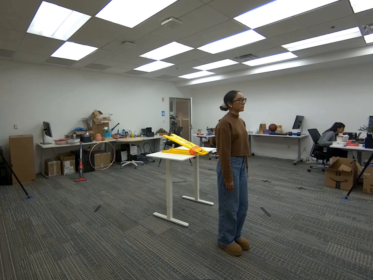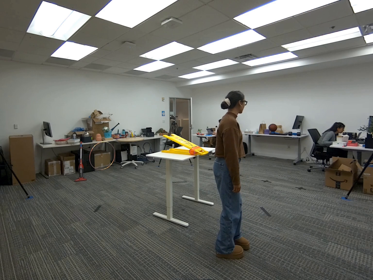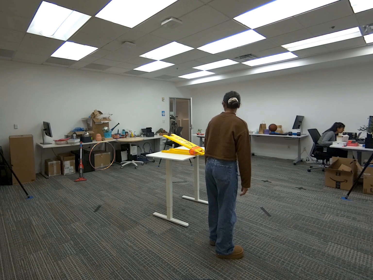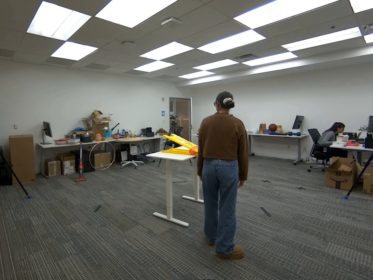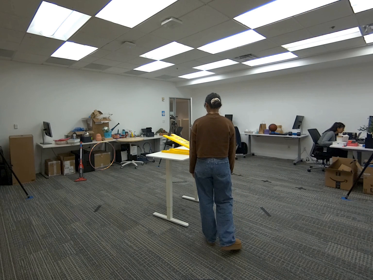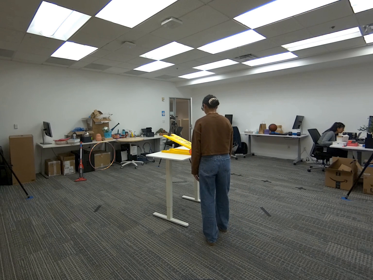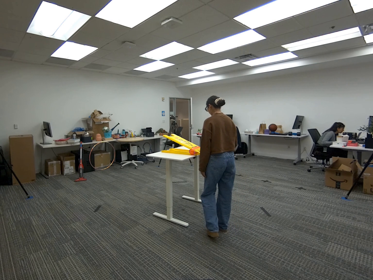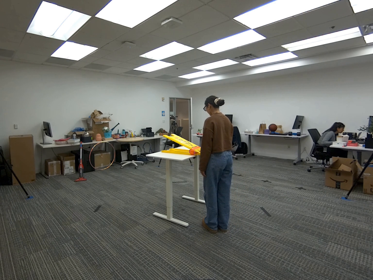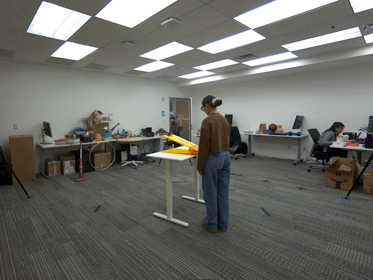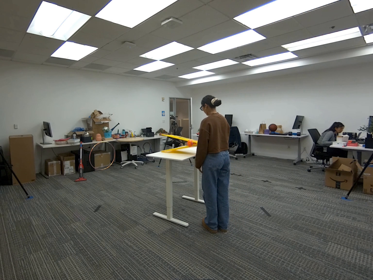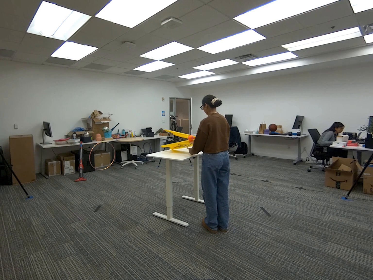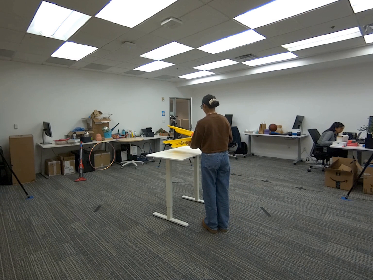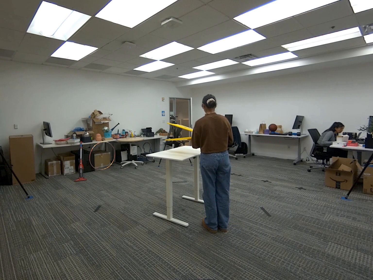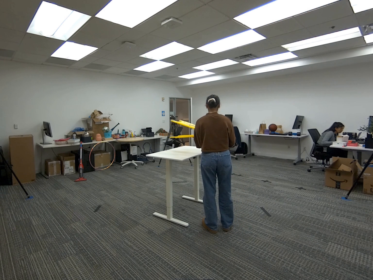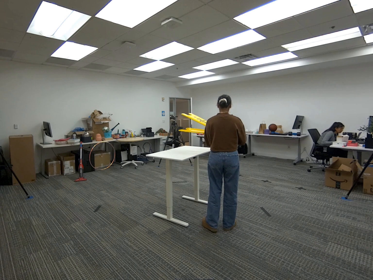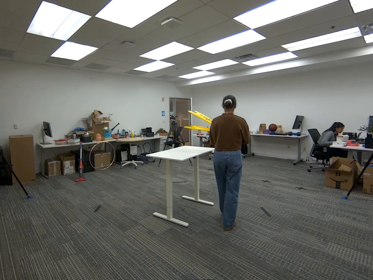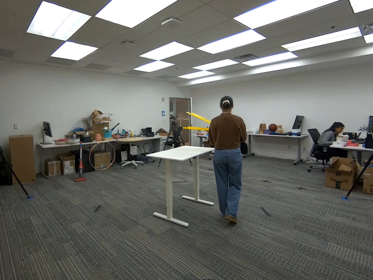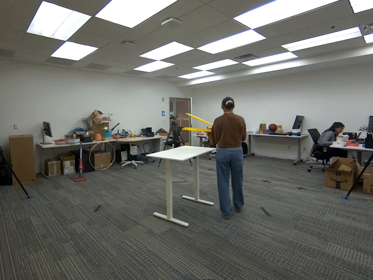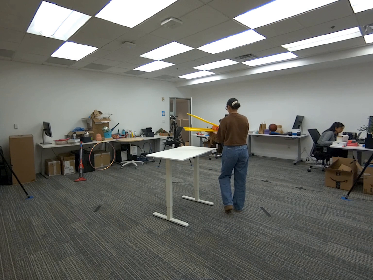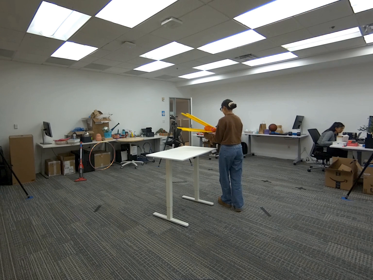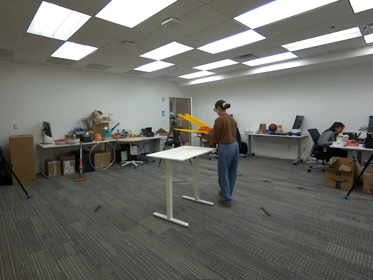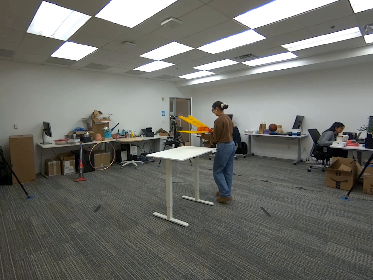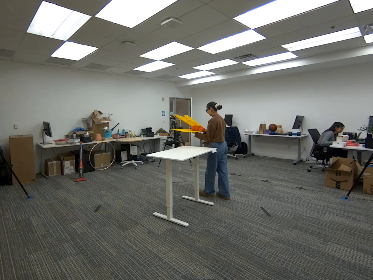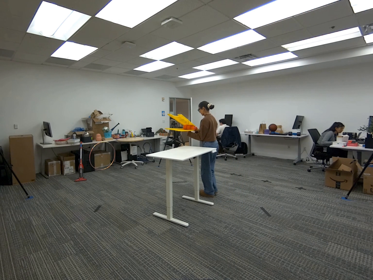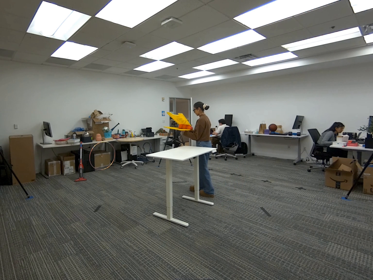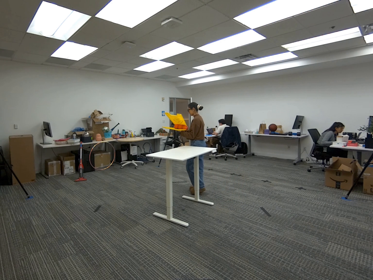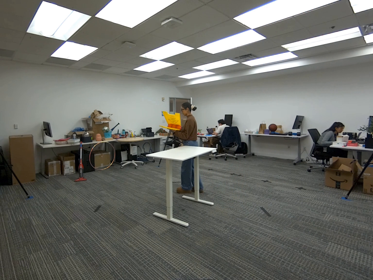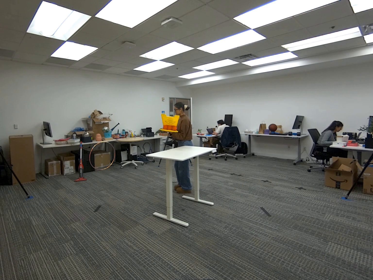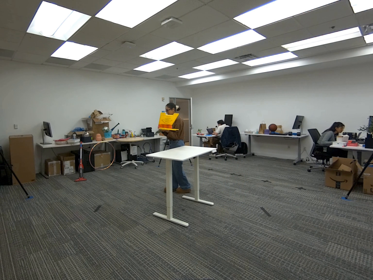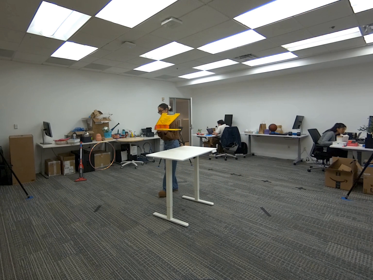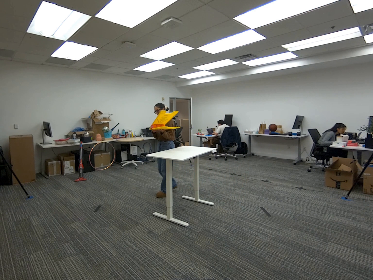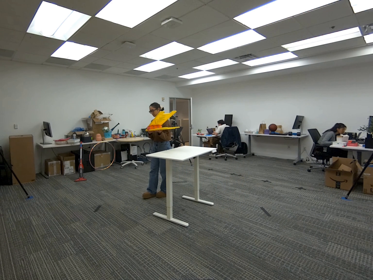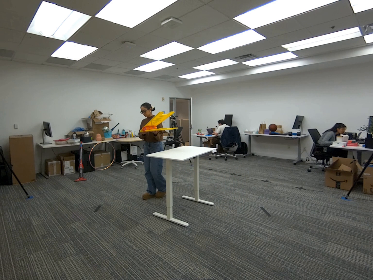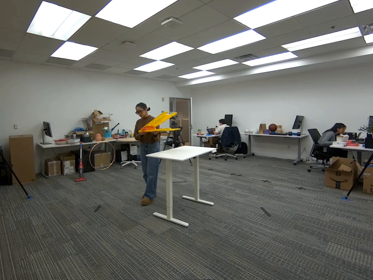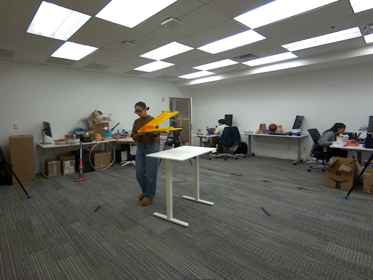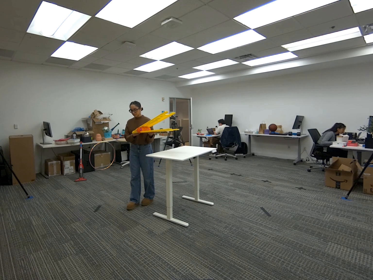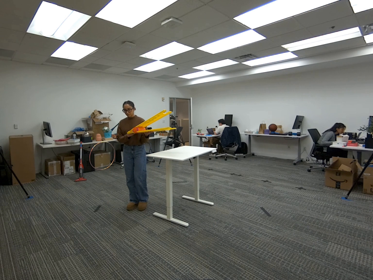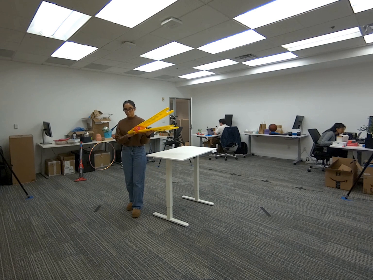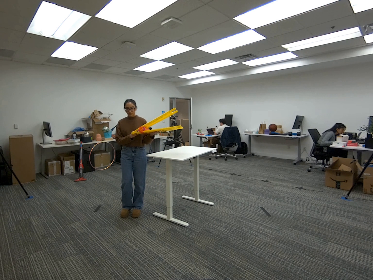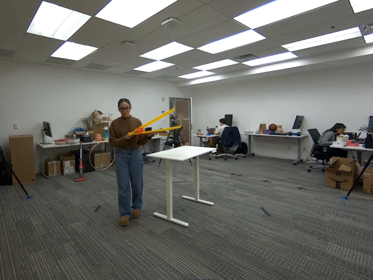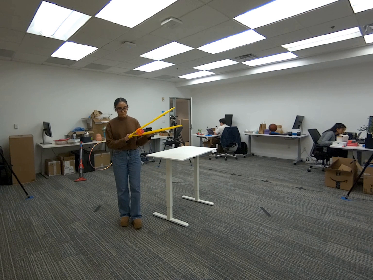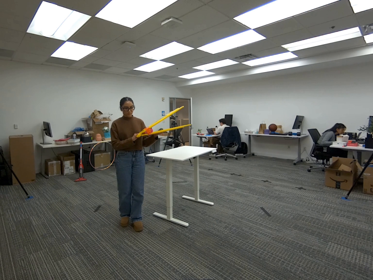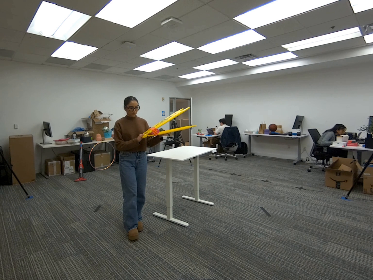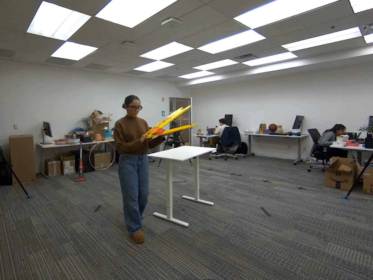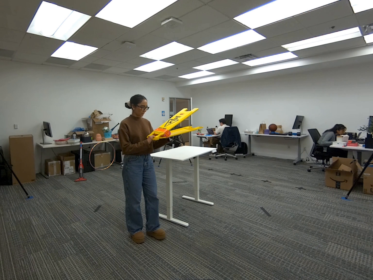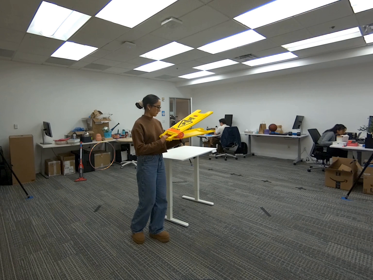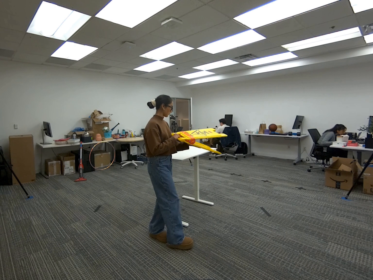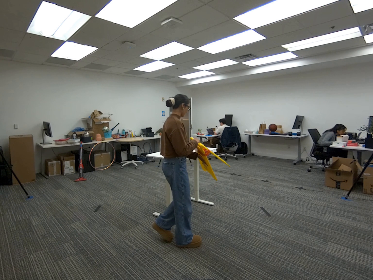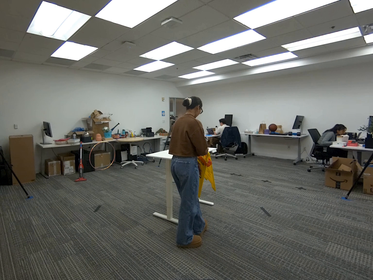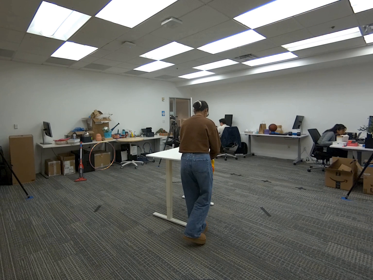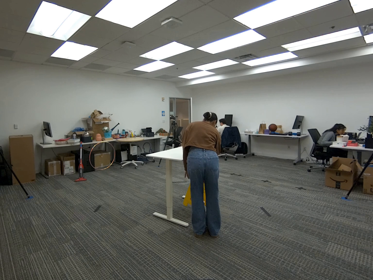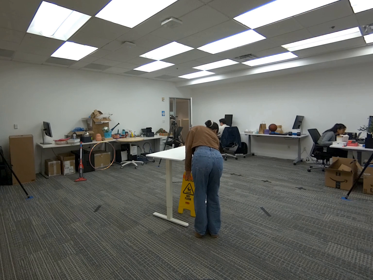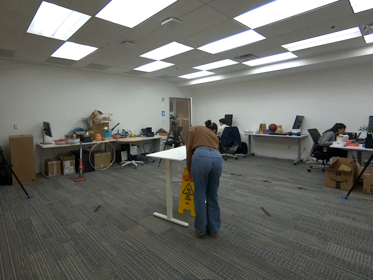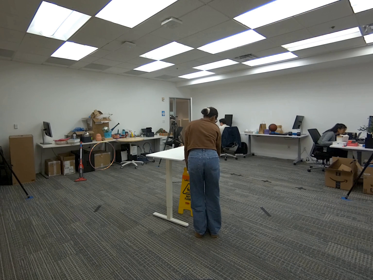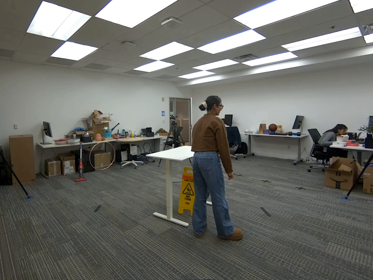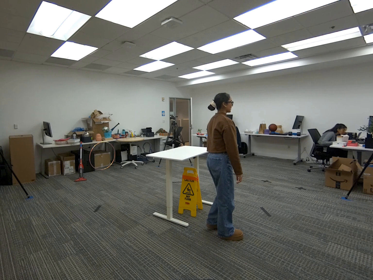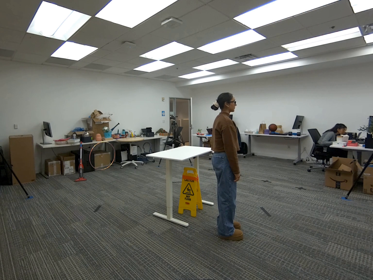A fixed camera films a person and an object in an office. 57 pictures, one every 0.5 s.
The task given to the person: Walk to the wet floor sign lying on its side on the white table and grasp the handle with one hand, using your other hand to support it under your arm. Walk around while holding the sign for at least 10 seconds, then place it under the table.
